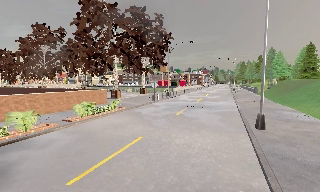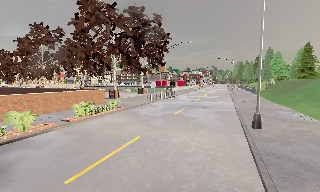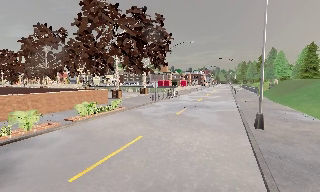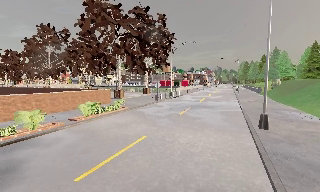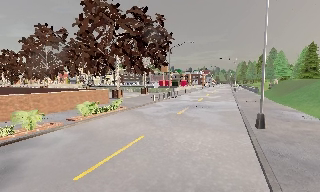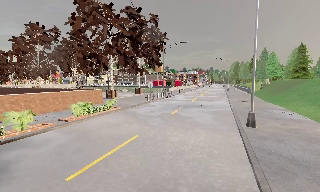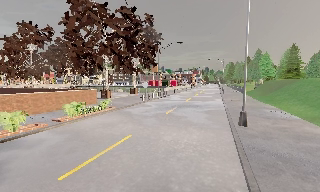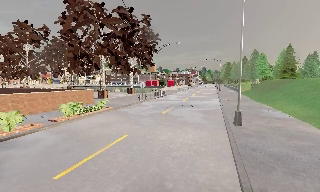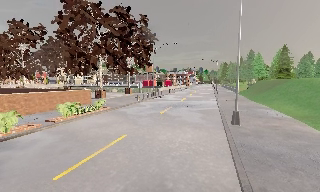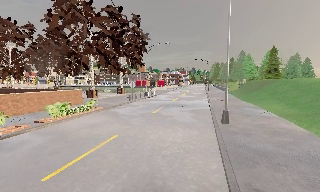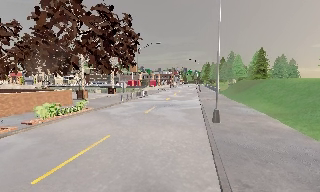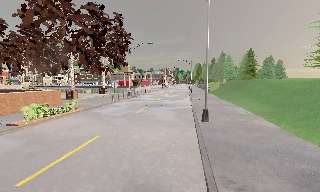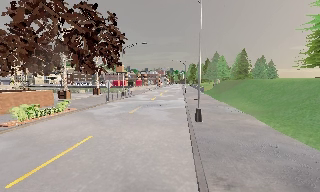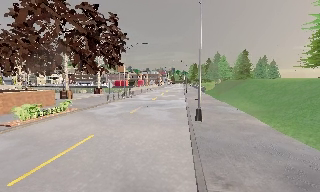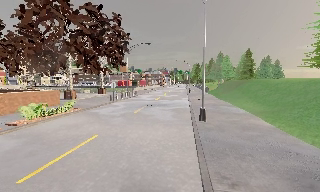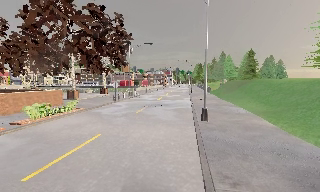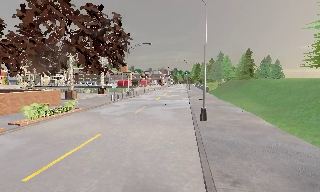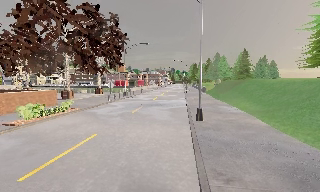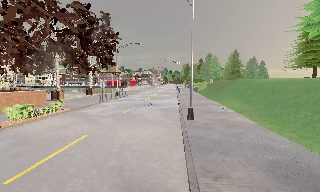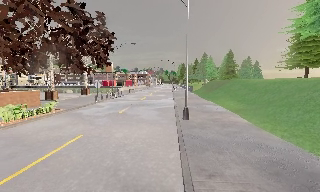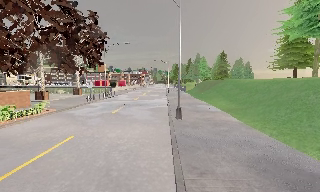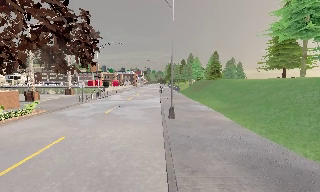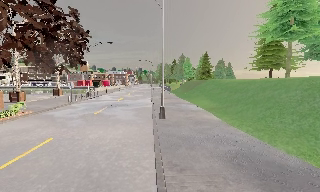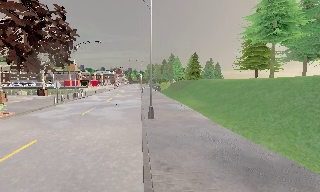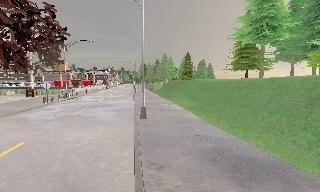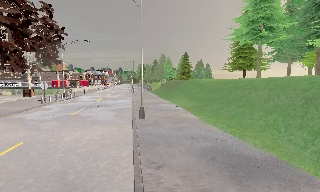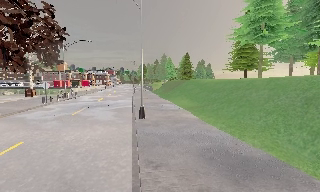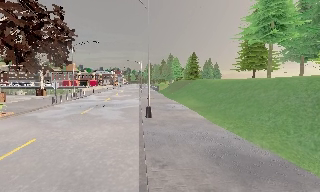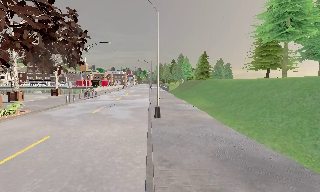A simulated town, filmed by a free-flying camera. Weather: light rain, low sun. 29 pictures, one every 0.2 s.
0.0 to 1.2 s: The camera shifts only a little, or ends up much as it began.
1.2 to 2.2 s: The camera swings to its right by about 10 degrees, and the scene slides to the left.
2.2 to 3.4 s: The camera shifts only a little, or ends up much as it began.
3.4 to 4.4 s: The camera swings to its right by about 10 degrees, and the scene slides to the left.
4.4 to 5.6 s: The camera shifts only a little, or ends up much as it began.
The film runs backward here.
